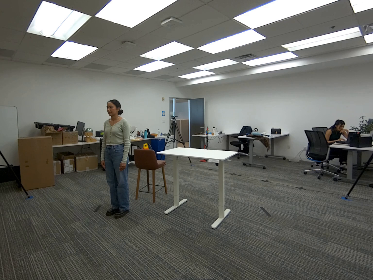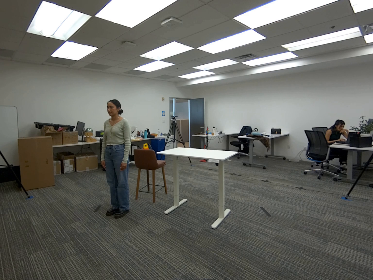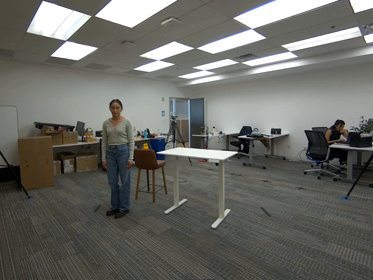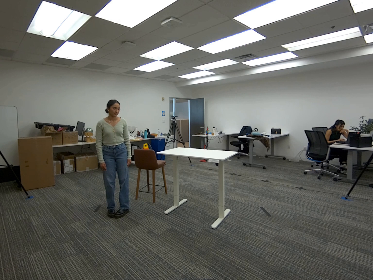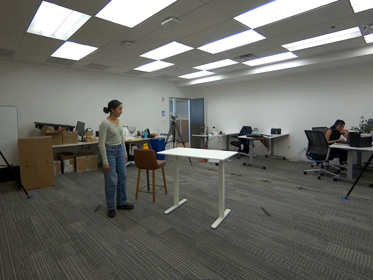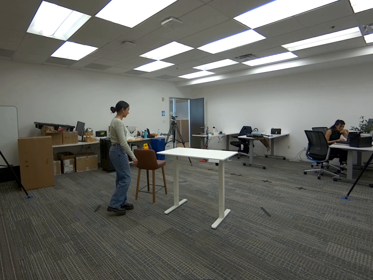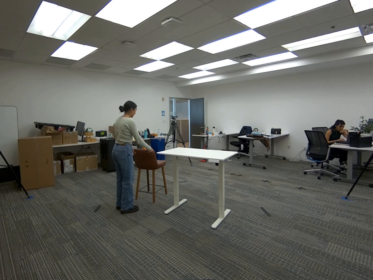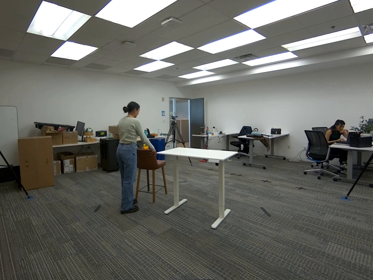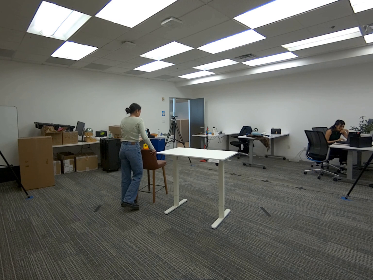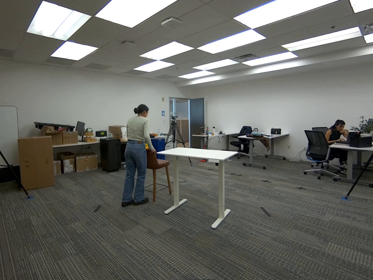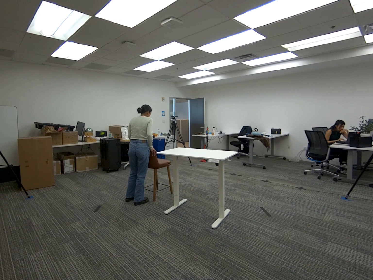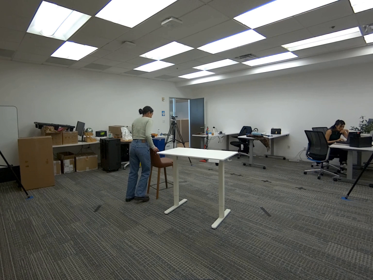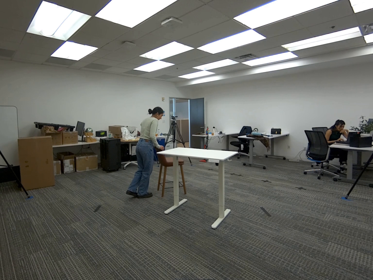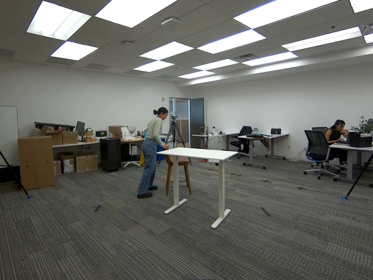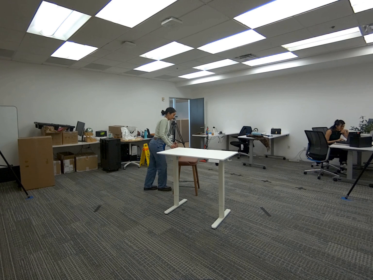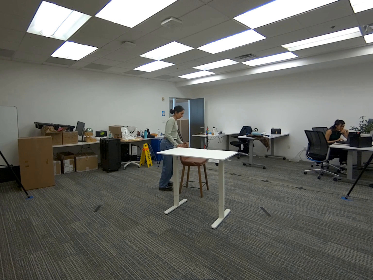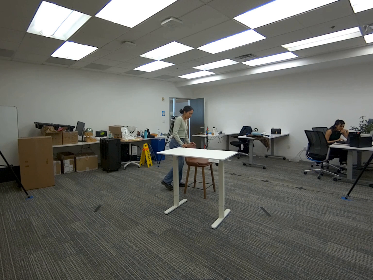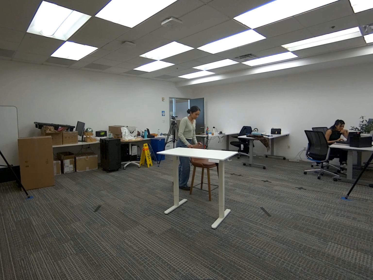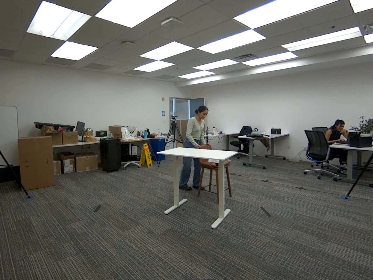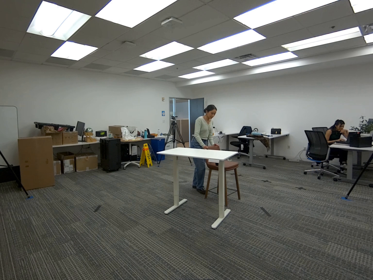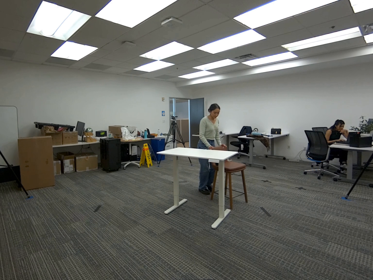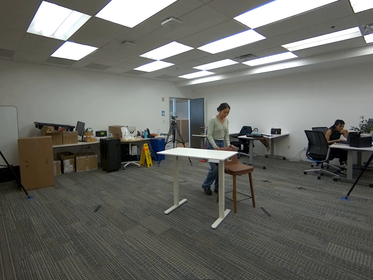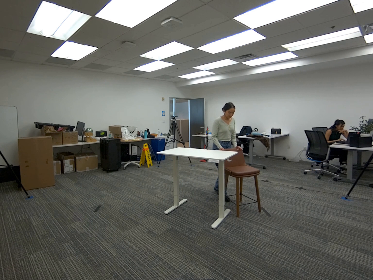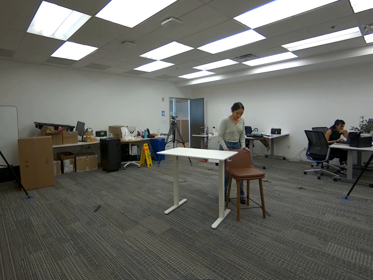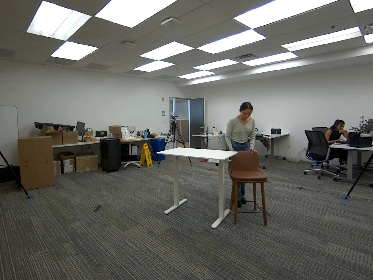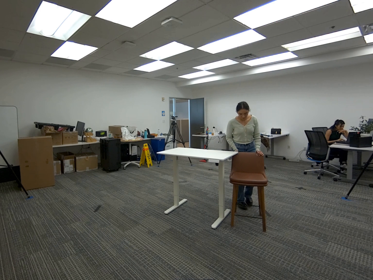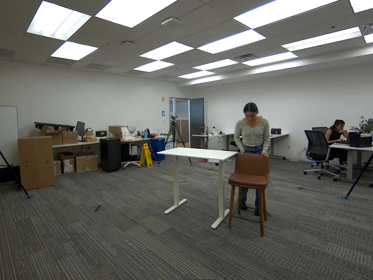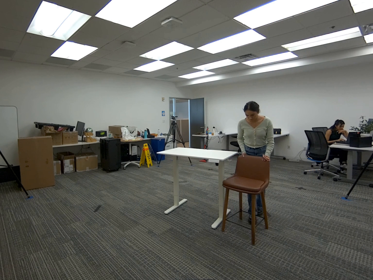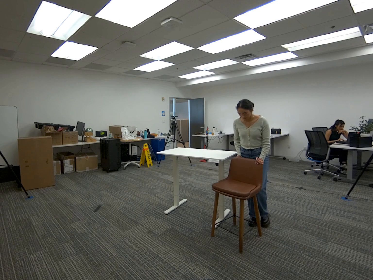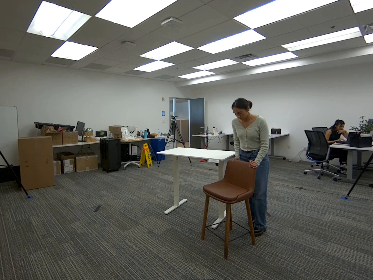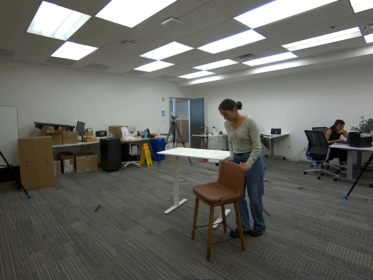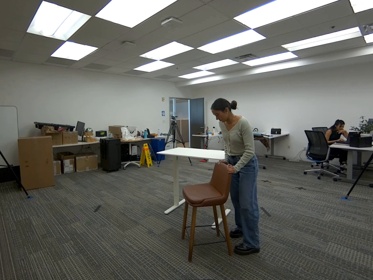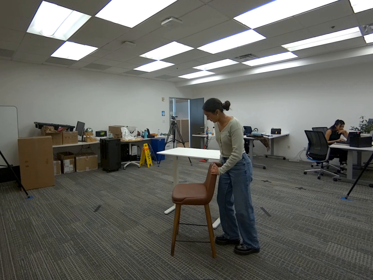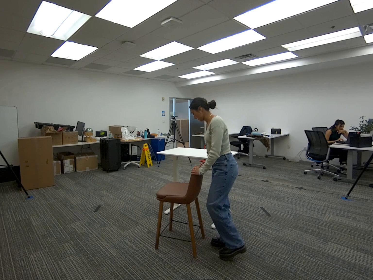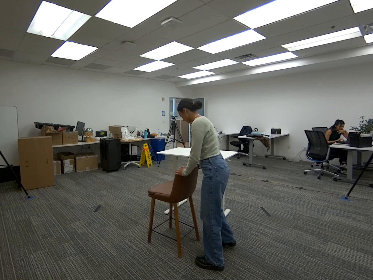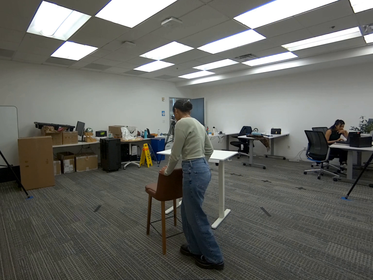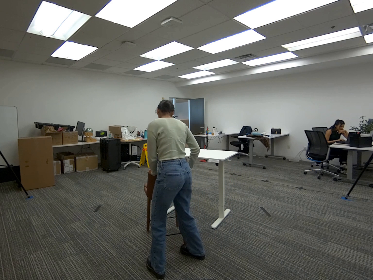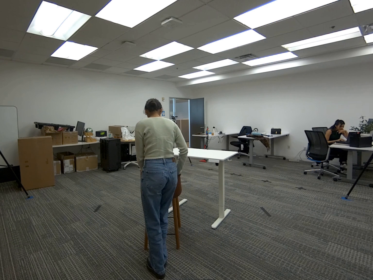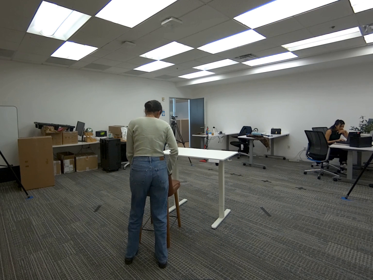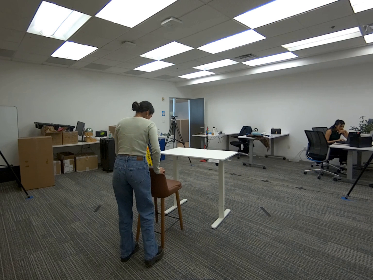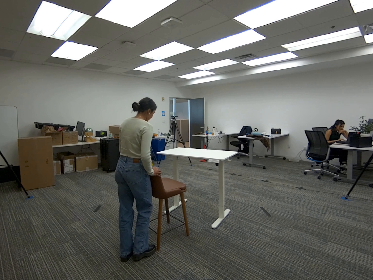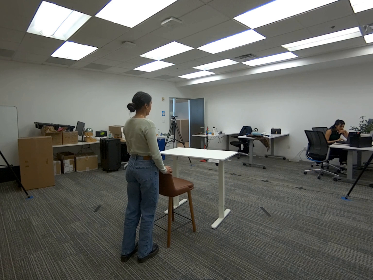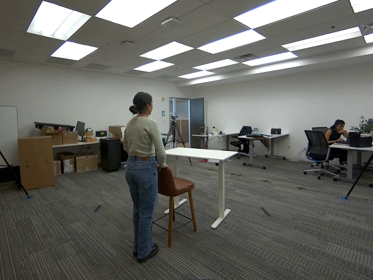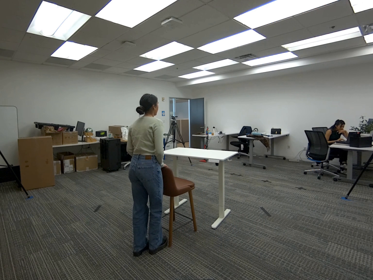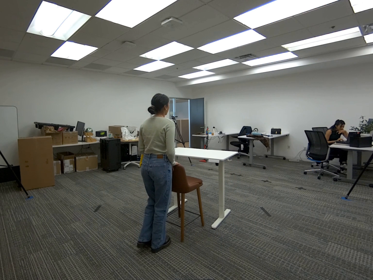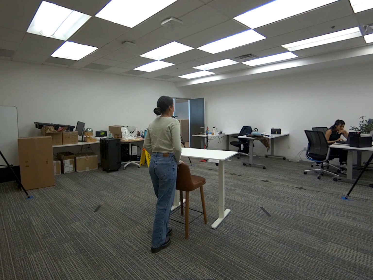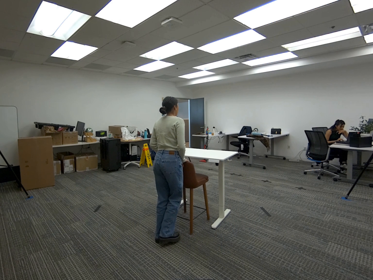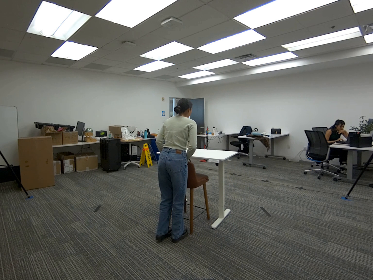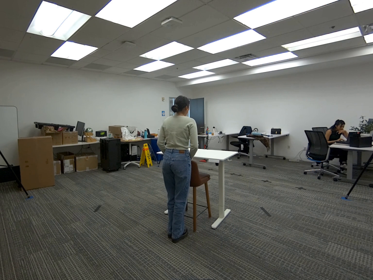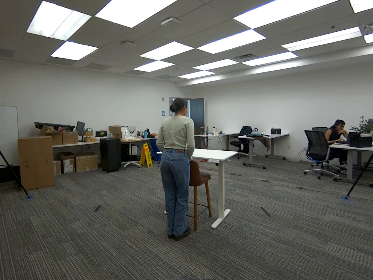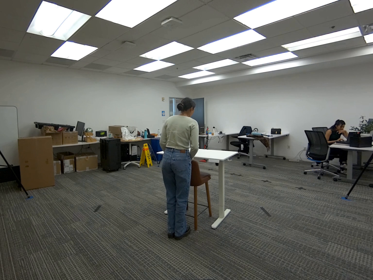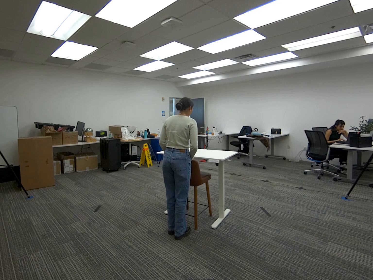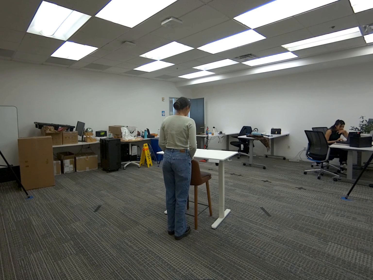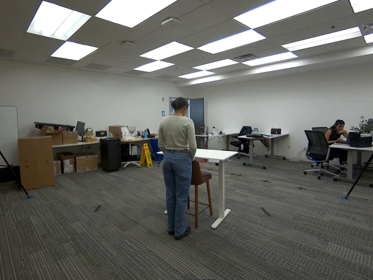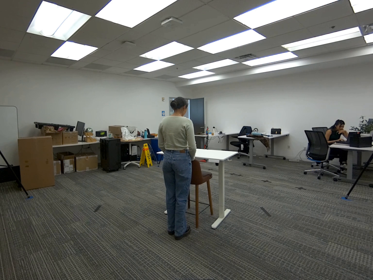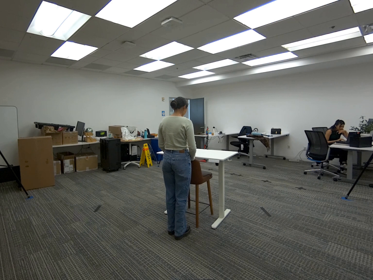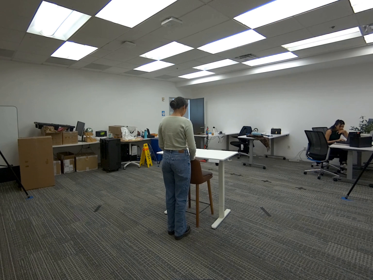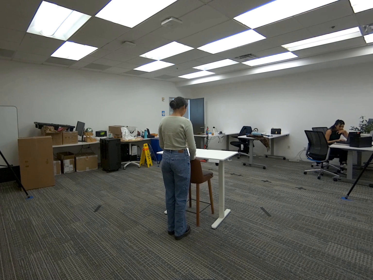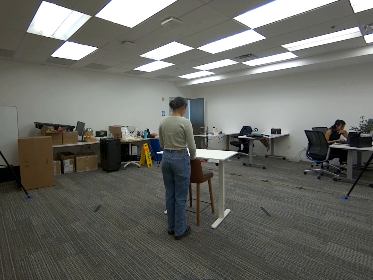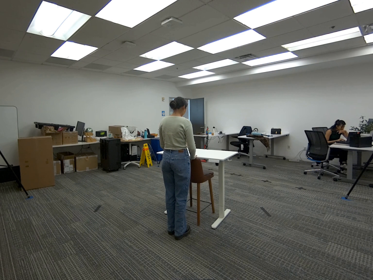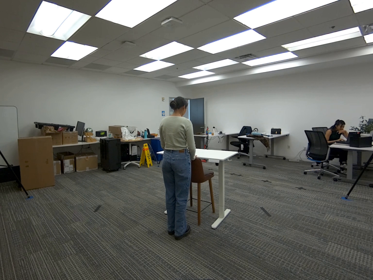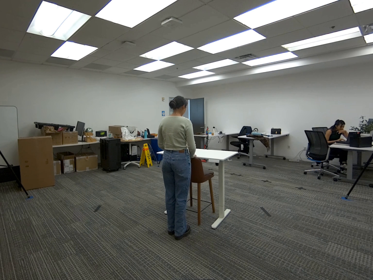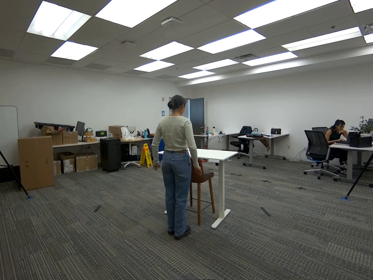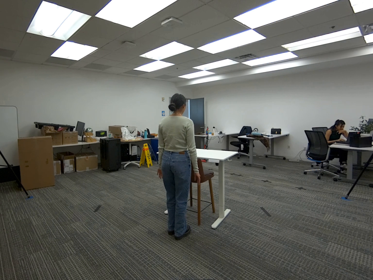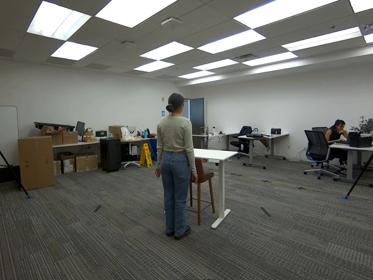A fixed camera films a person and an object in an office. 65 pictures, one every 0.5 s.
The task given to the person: Walk over to the tall bar stool and push the bar stool closer into the desk.
